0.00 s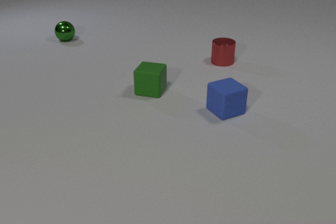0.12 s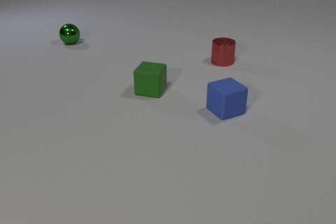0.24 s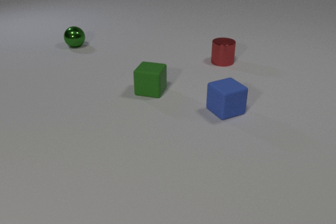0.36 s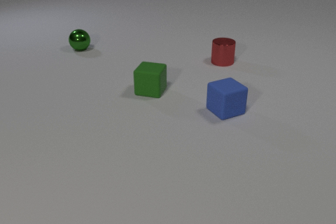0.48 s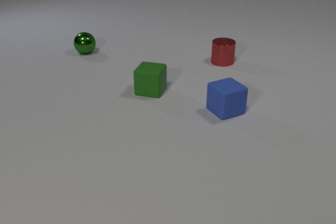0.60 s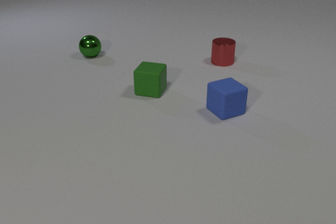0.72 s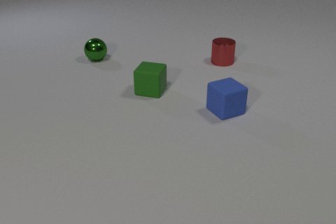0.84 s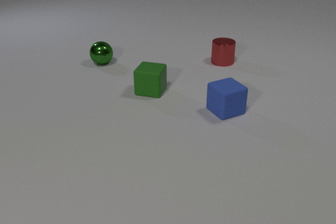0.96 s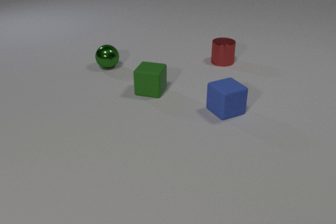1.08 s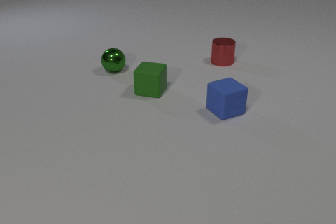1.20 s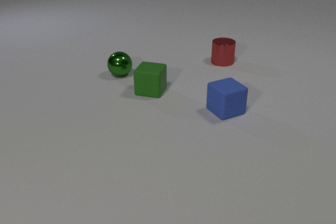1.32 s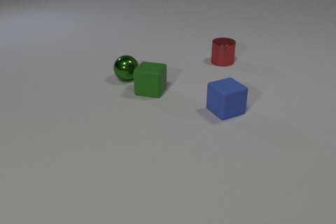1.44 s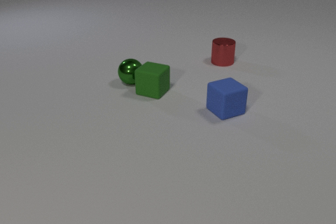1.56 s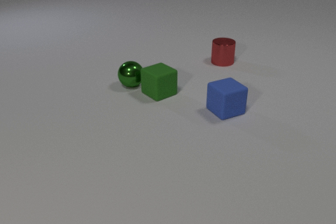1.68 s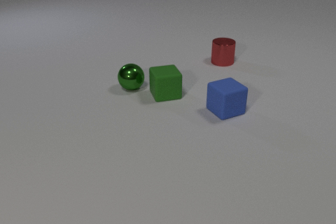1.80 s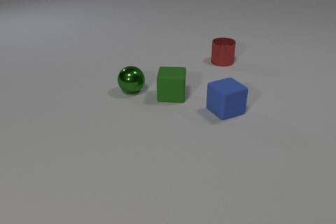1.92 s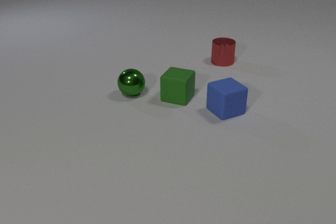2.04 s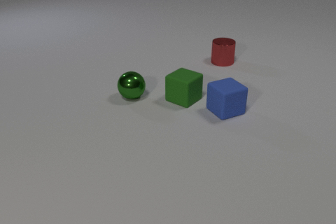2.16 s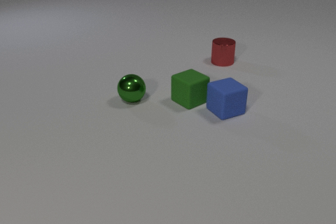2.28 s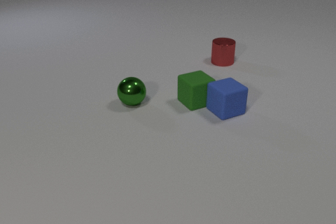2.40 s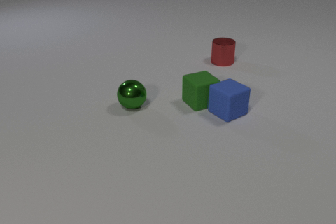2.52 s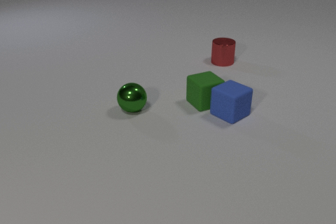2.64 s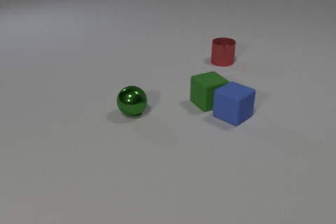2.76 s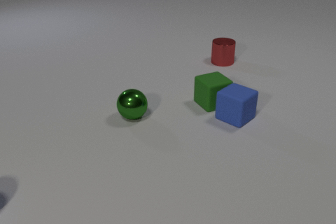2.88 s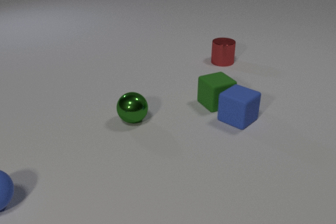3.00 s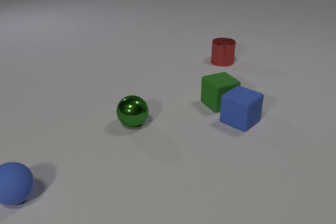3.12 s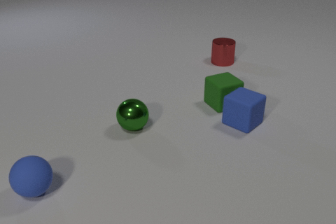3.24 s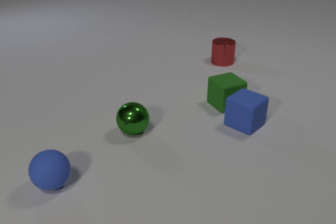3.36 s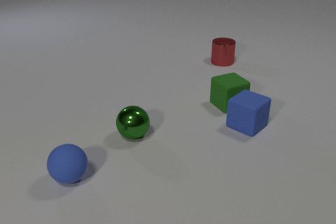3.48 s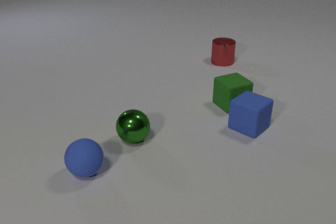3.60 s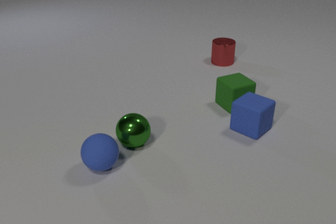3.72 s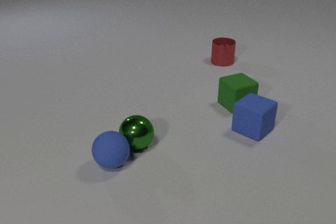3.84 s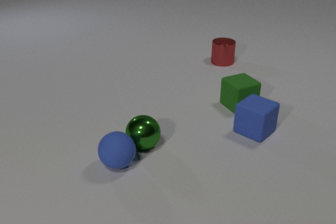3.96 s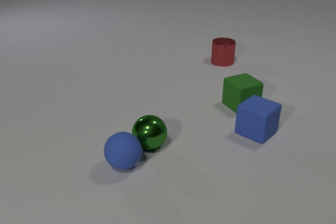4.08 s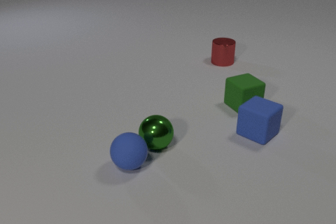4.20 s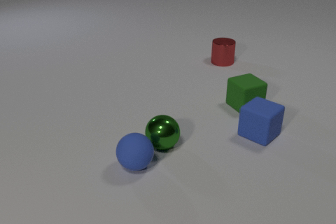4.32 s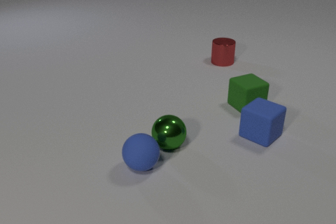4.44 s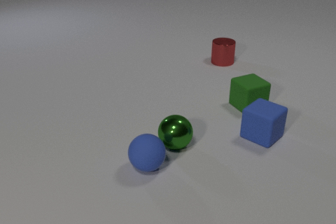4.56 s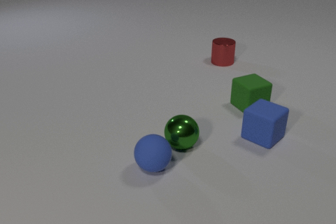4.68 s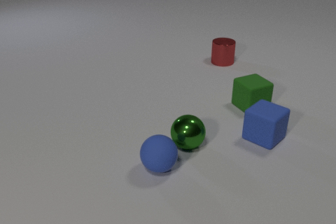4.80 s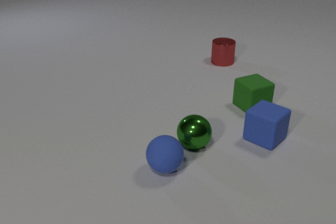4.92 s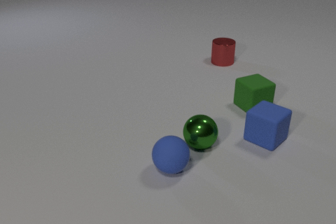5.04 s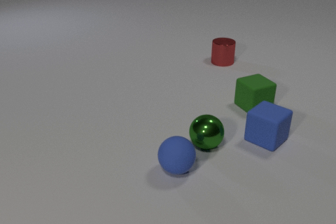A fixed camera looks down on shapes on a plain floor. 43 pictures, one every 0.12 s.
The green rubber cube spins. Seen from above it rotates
clockwise.
The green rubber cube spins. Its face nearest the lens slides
to the left.
0.00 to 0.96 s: The green metal sphere rolls toward the camera and to the right.
0.96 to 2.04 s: The green metal sphere rolls toward the camera. The green rubber cube slides to the right and toward the camera, spins clockwise seen from above by about 105 degrees, its near face sliding to the left. The green metal sphere and the green rubber cube collide.
2.04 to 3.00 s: The green metal sphere rolls toward the camera. The green rubber cube slides to the right, spins so that its near face slides to the left, clockwise seen from above. The blue rubber sphere comes in at the left edge, rolls to the right. The blue rubber cube slides toward the camera and to the right, spins counterclockwise seen from above by about 15 degrees, its near face sliding to the right. The green rubber cube and the blue rubber cube collide.
3.00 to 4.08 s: The green metal sphere rolls toward the camera and to the right. The green rubber cube slides to the right. The blue rubber sphere rolls to the right. The blue rubber cube slides toward the camera and to the right. The green metal sphere and the blue rubber sphere collide.
4.08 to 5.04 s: The green metal sphere rolls to the right. The green rubber cube slides to the right. The blue rubber sphere rolls to the right. The blue rubber cube slides toward the camera and to the right.
How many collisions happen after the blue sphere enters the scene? 1.
What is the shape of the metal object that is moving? sphere.
What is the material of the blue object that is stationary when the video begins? rubber.
